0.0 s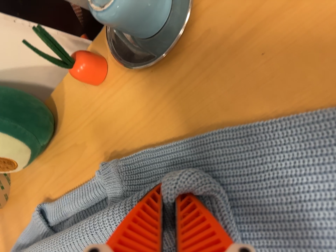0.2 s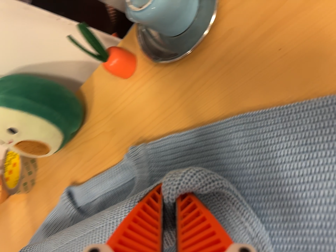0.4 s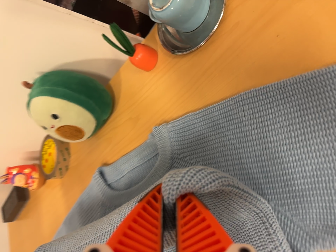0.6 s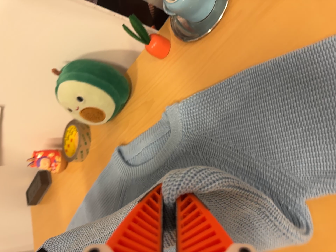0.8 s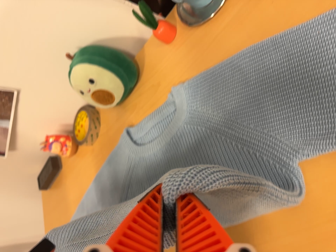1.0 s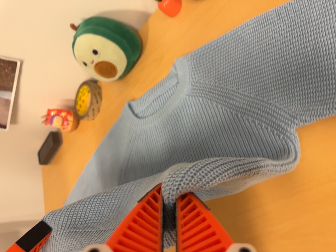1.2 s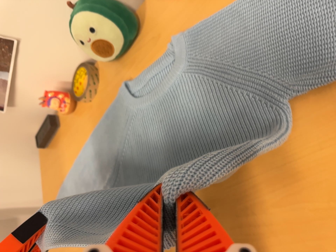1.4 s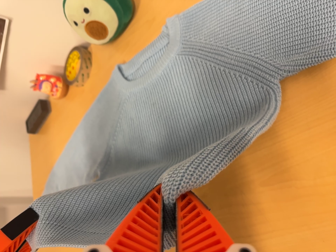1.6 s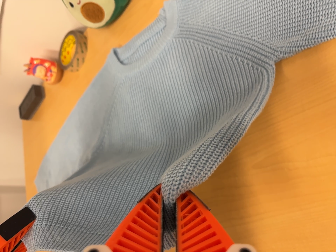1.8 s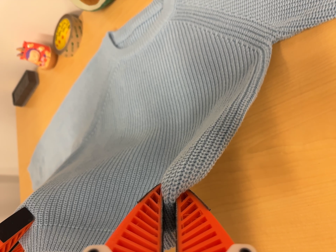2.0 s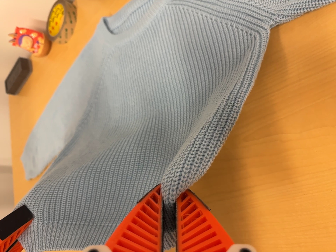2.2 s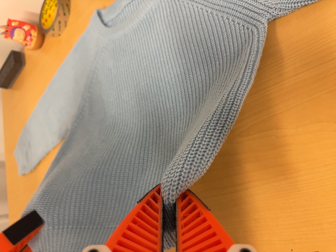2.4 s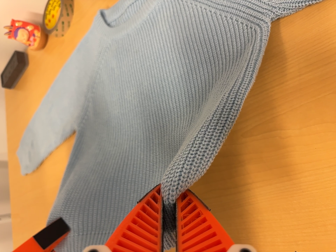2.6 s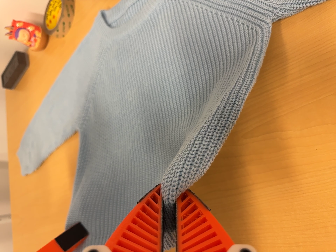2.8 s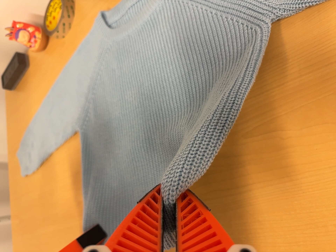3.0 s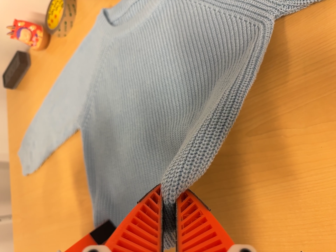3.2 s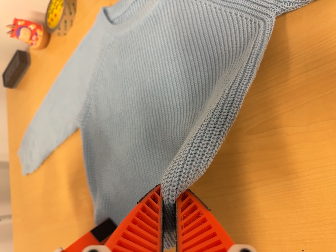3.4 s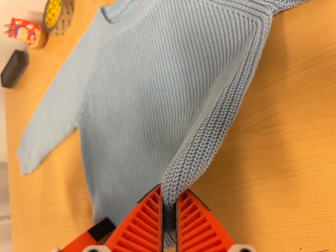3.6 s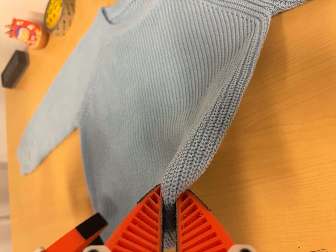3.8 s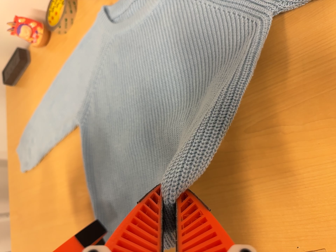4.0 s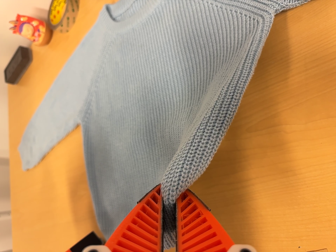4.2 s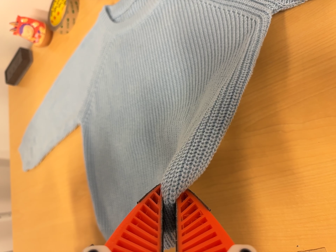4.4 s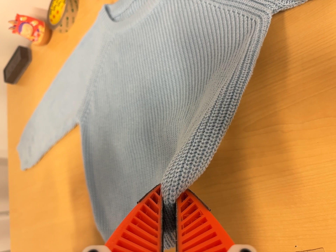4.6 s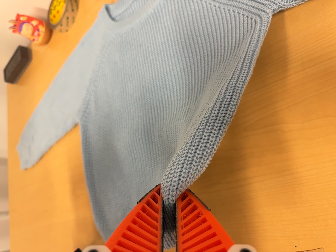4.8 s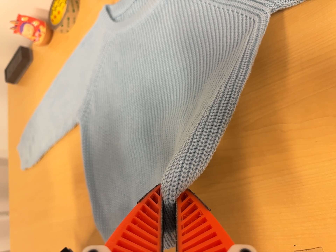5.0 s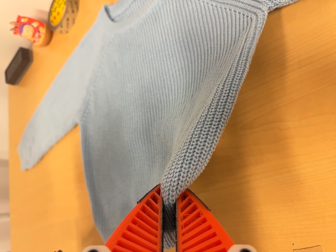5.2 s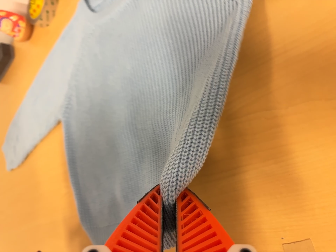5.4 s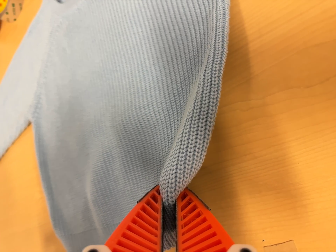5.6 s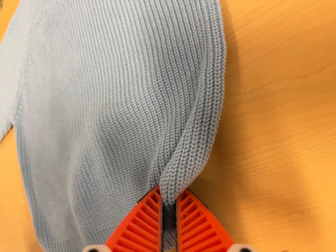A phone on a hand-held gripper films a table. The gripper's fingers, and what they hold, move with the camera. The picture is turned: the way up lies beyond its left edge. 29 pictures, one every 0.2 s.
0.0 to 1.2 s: The camera travels toward the bottom of its view and backward, about 24 cm, so close, fixed things drift upward.
1.2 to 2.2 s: The camera travels toward the bottom of its view, about 7 cm, so close, fixed things drift upward.
2.2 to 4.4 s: The camera shifts only a little, or ends up much as it began.
4.4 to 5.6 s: The camera travels forward and to its right, about 8 cm, so what stands in front looms larger.
The film runs backward here.
